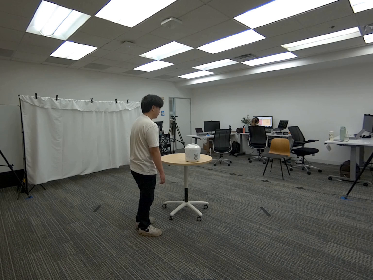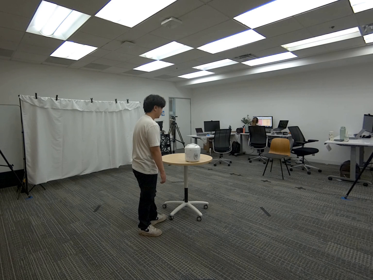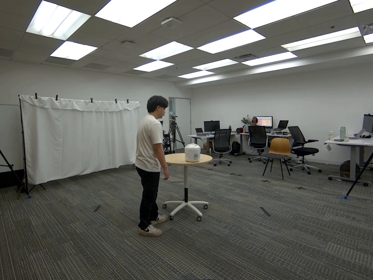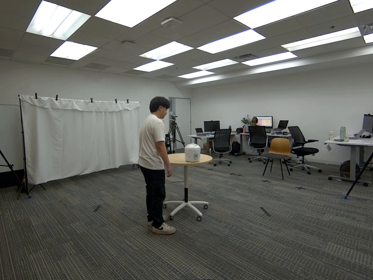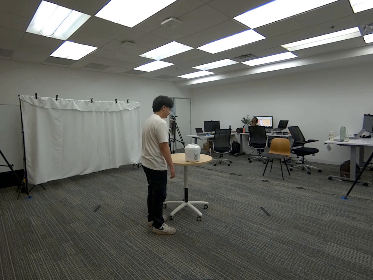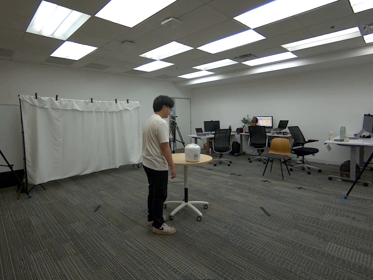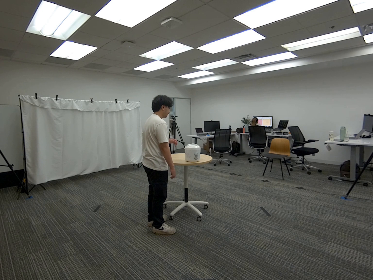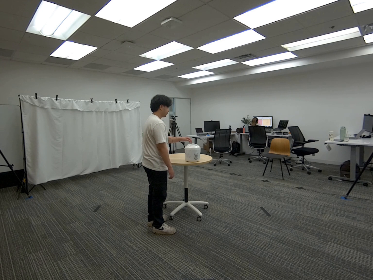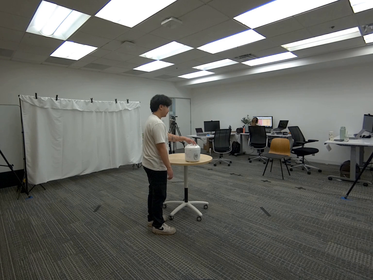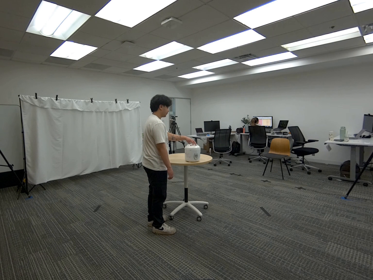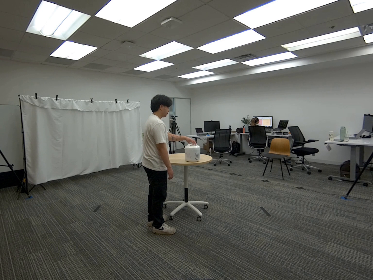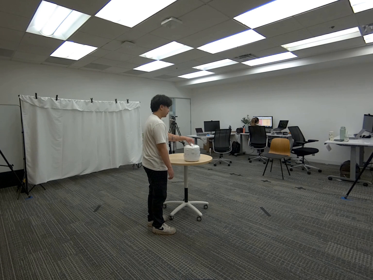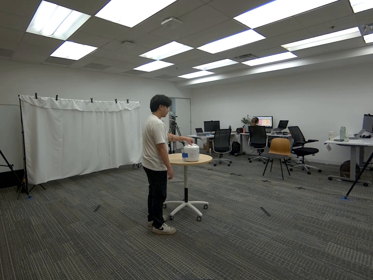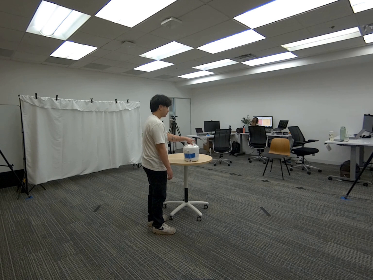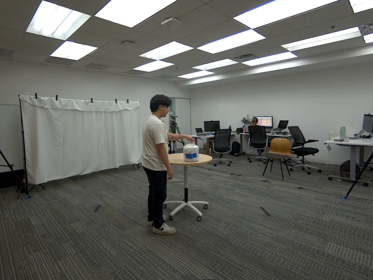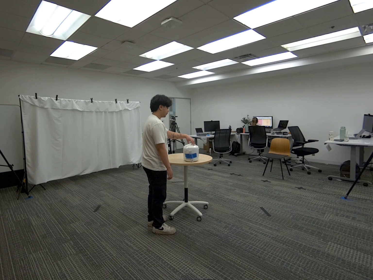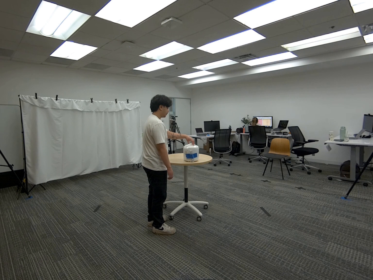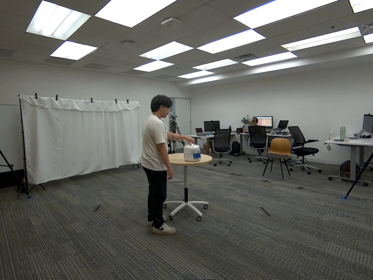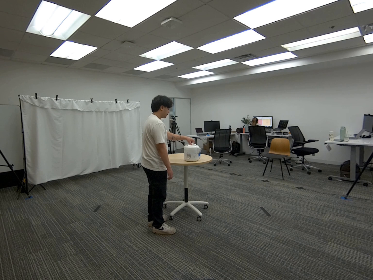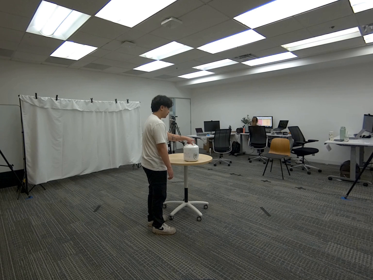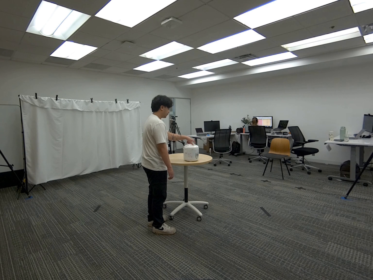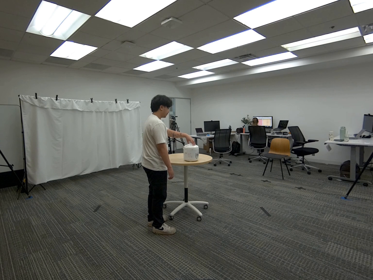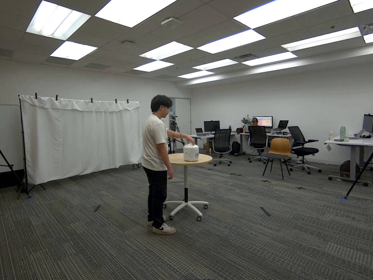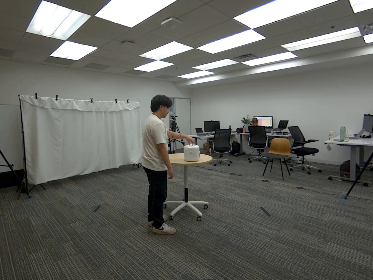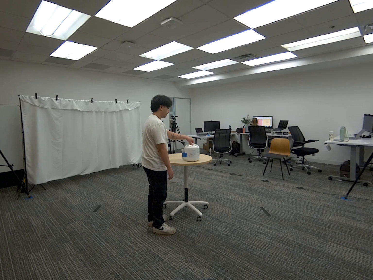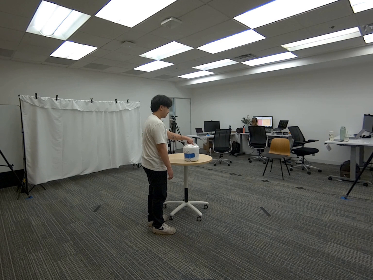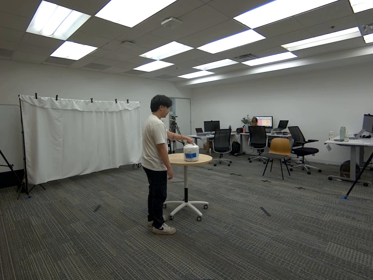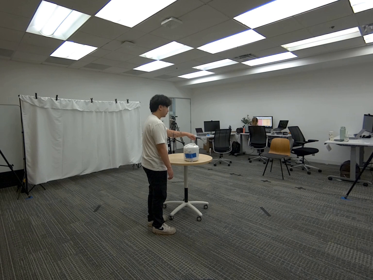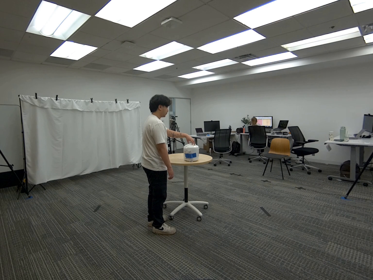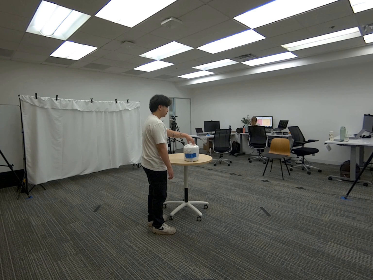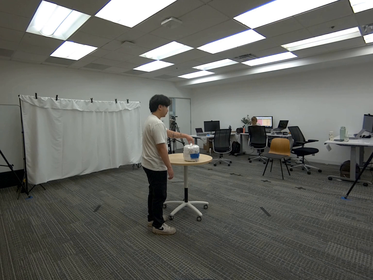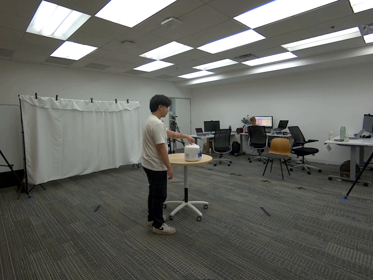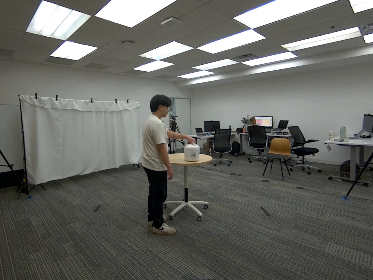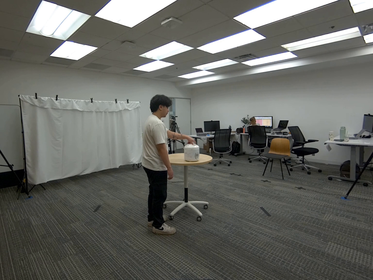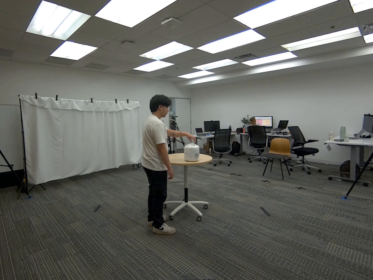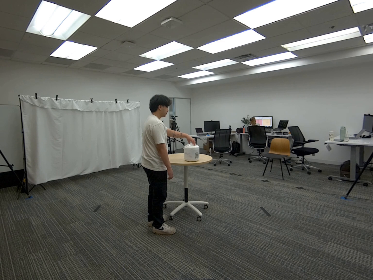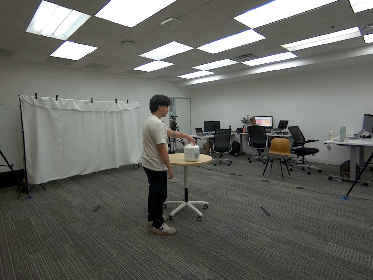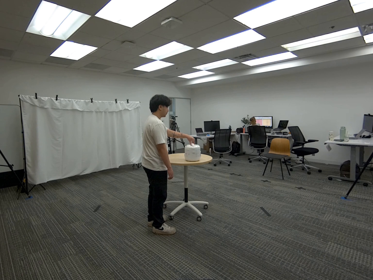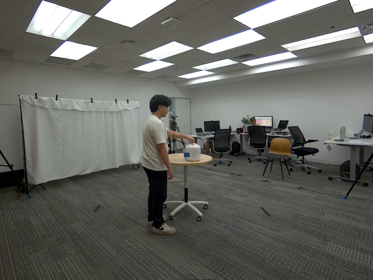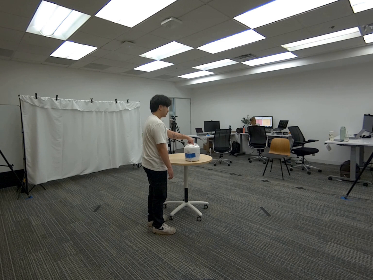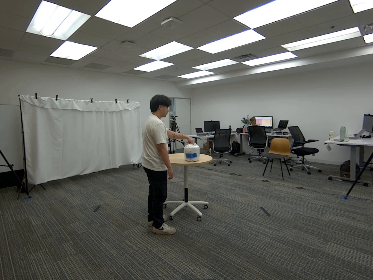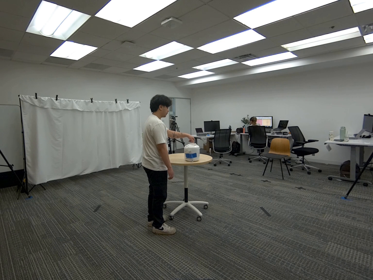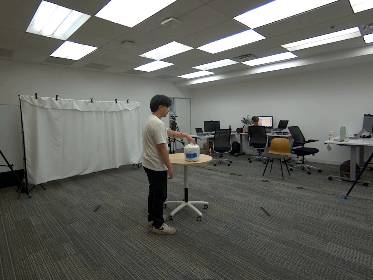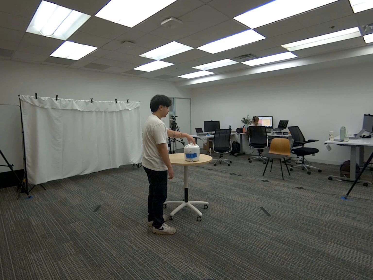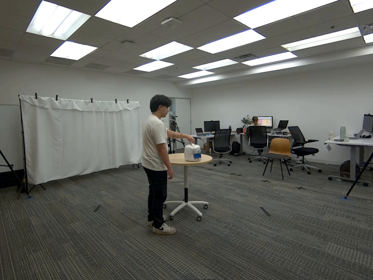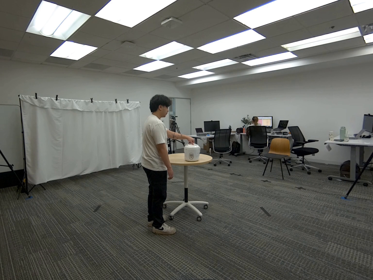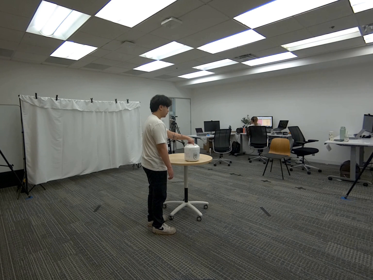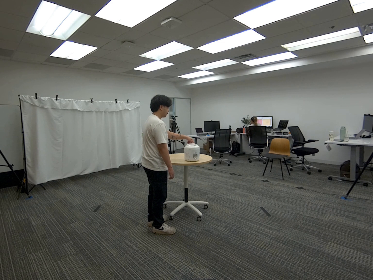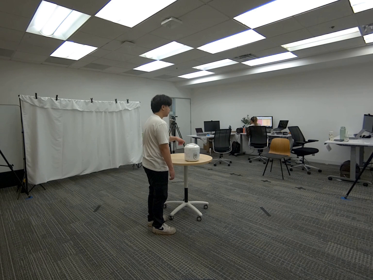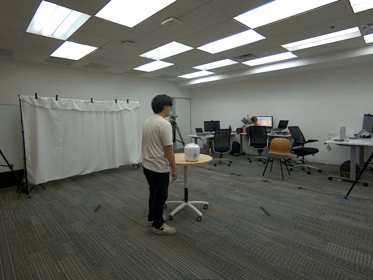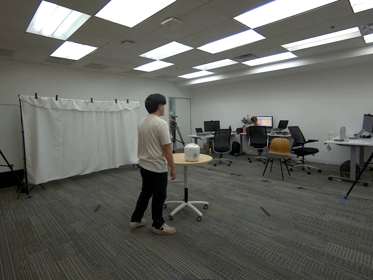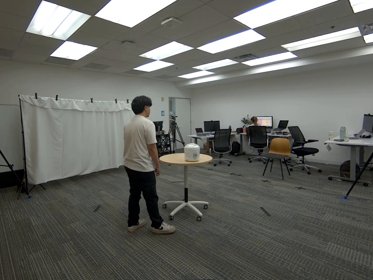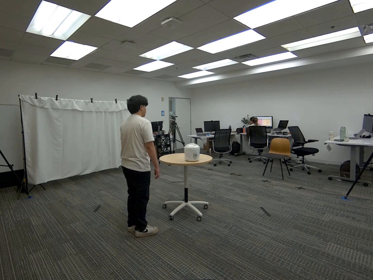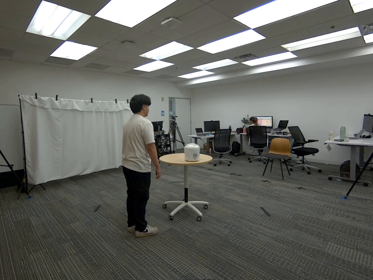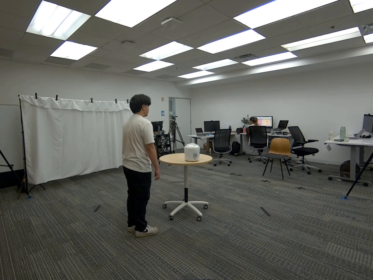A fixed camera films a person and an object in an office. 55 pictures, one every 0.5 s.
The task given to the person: Walk over to the rice cooker on the round table and rotate it counterclockwise using left hand.
